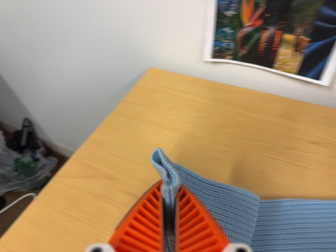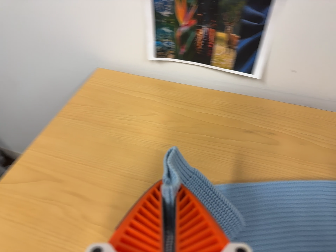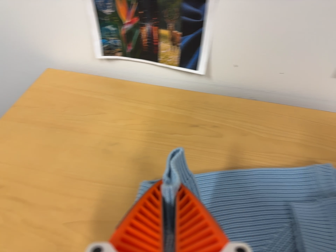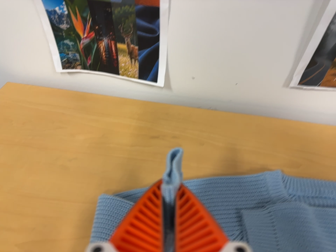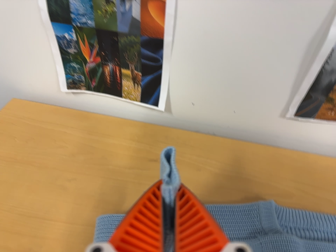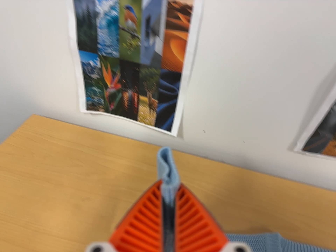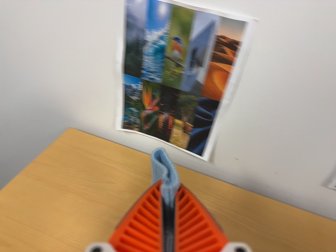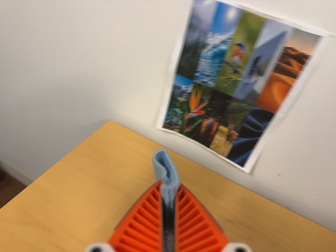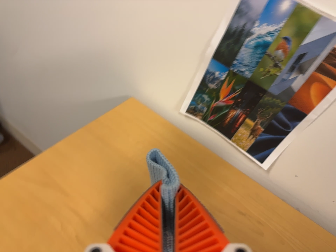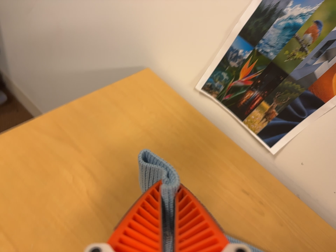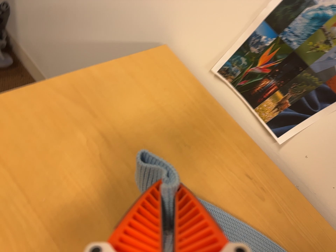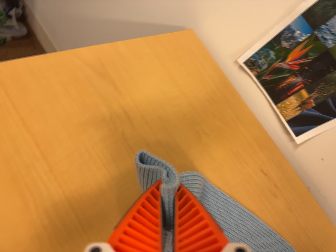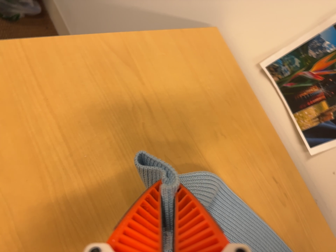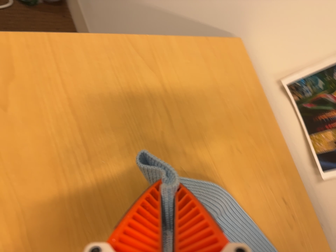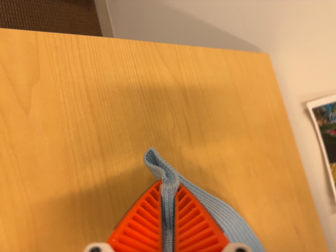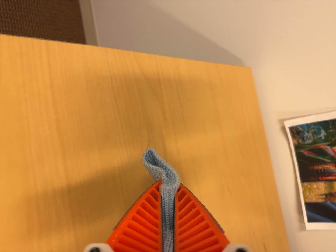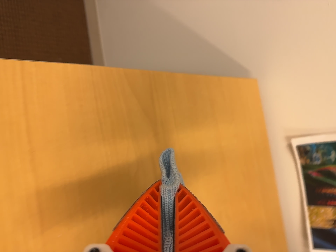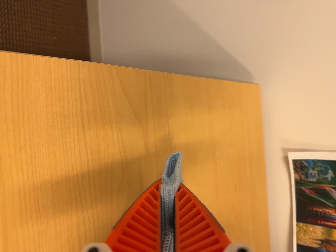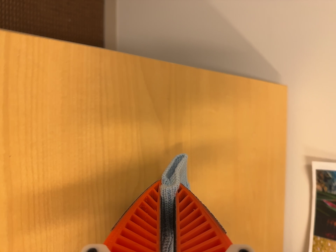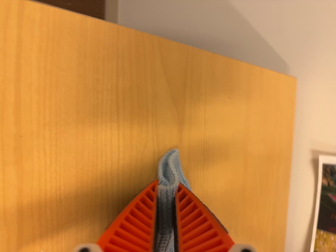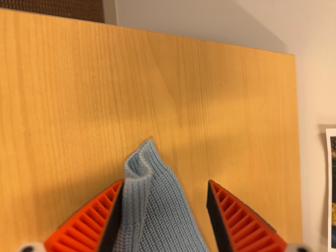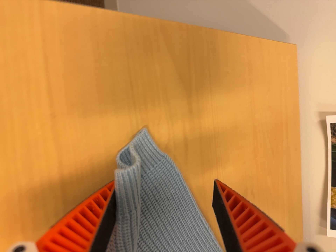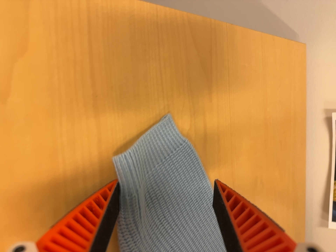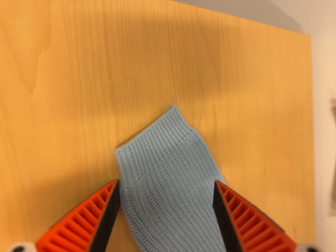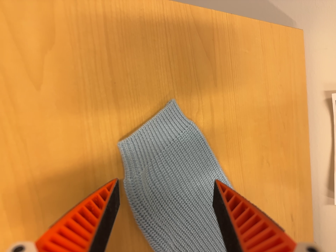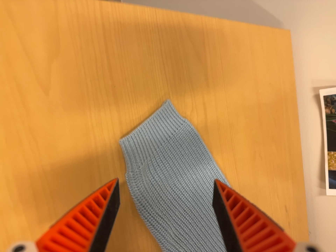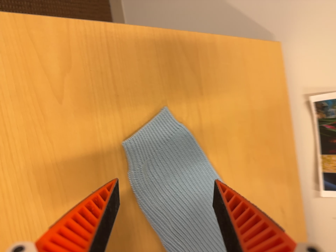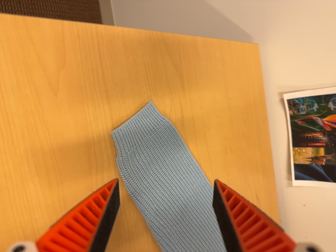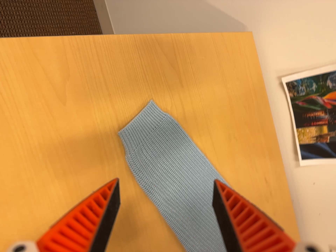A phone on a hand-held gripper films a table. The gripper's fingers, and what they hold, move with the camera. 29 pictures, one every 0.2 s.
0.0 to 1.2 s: The scene slides to the left, as the camera pans about 10 degrees to its right. It travels to its right, toward the top of its view and backward, about 12 cm, so close, fixed things drift to the left. Its aim tips toward the top of its view by about 10 degrees, and the scene shifts downward.
1.2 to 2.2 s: The camera travels to its left, about 22 cm, so close, fixed things drift to the right. Its aim tips toward the bottom of its view by about 10 degrees, and the scene shifts upward. It rolls about its line of sight by about 35 degrees, and the scene rotates clockwise.
2.2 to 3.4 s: The camera travels toward the top of its view, forward and to its left, about 18 cm. It rolls about its line of sight by about 30 degrees, and the scene rotates clockwise.
3.4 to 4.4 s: The camera travels to its left, about 7 cm, so close, fixed things drift to the right.
4.4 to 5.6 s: The camera travels backward, about 14 cm, so what stands in front gets smaller. It rolls about its line of sight by about 10 degrees, and the scene rotates counterclockwise.
The film runs backward here.
